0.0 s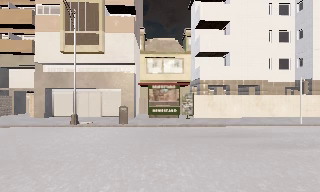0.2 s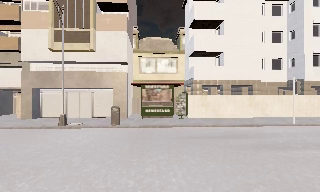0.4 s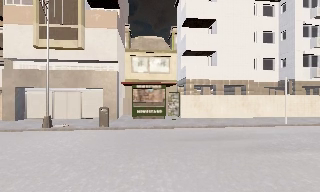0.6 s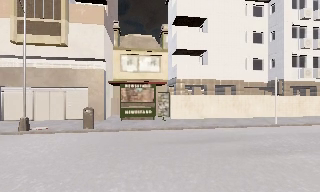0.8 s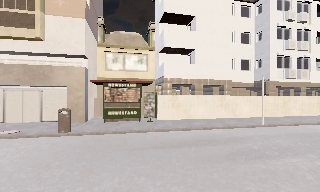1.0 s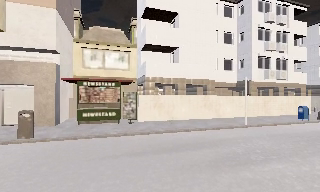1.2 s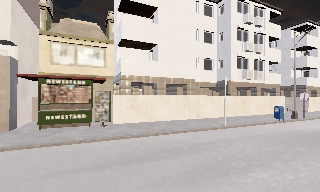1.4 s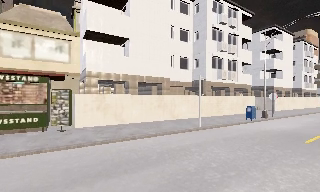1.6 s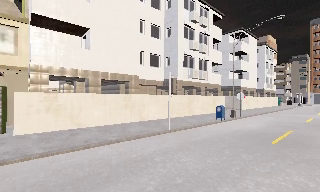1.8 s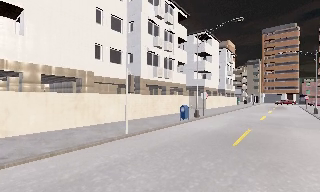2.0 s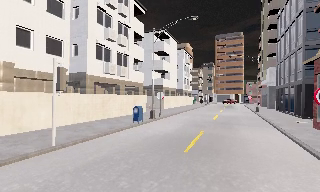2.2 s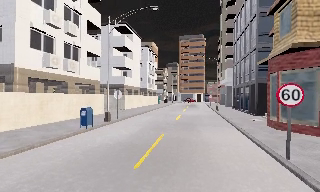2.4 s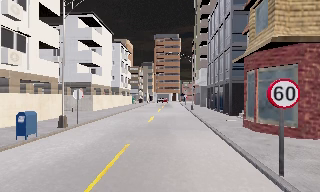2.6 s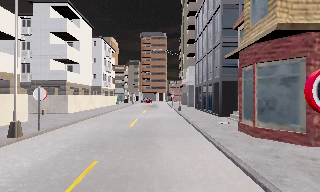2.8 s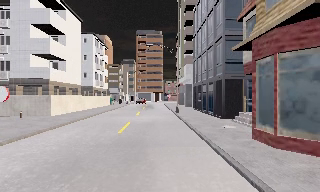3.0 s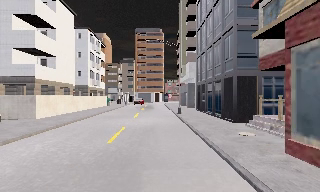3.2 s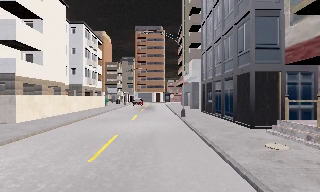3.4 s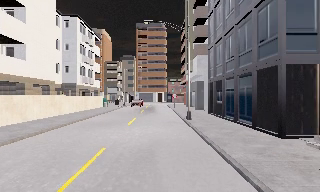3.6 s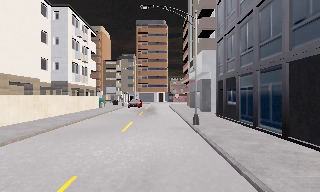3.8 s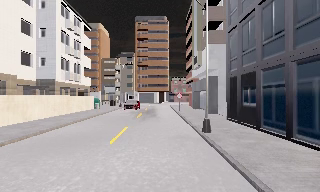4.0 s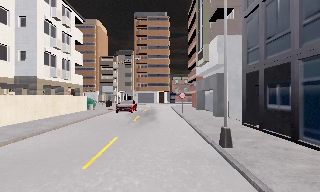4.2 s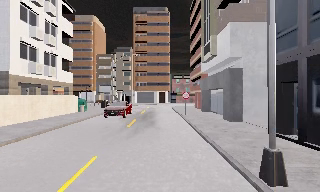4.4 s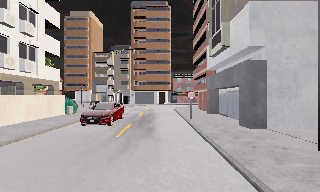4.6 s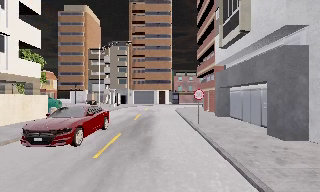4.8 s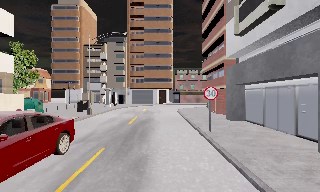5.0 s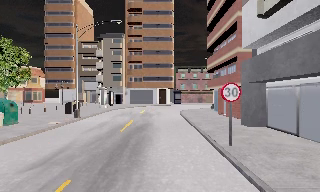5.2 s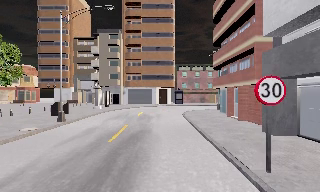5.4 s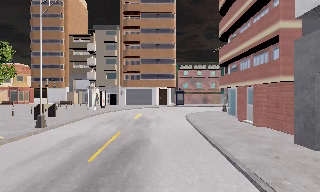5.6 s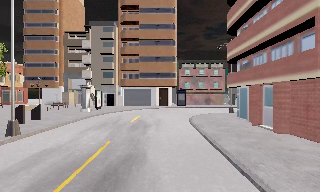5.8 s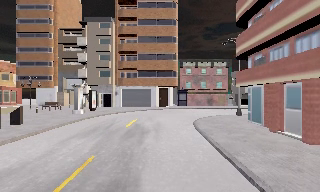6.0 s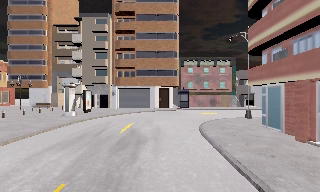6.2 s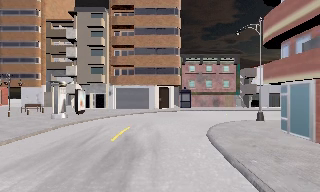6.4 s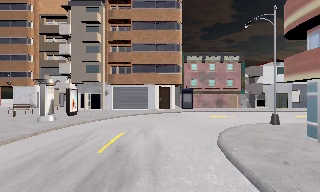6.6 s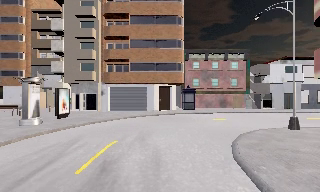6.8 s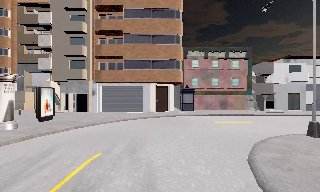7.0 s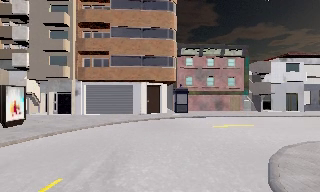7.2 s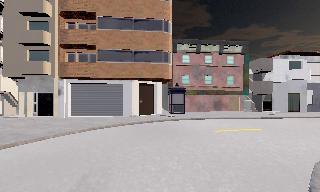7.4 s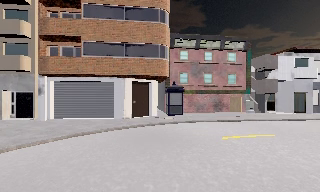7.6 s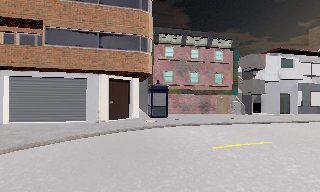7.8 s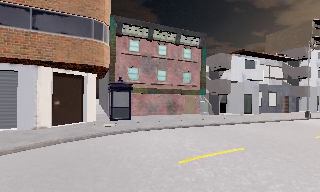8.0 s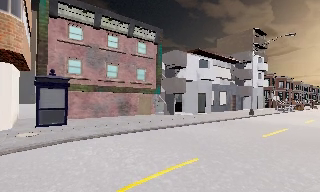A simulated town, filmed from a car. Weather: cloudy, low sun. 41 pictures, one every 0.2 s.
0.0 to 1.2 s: The camera pans to its right, which is clockwise from overhead, by about 20 degrees. It travels forward, about 3.5 m, so what stands in front looms larger. It gains speed.
1.2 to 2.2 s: The camera swings to its right by about 55 degrees, and the scene slides to the left. It travels forward and to its right, about 6 m.
2.2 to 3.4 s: The scene slides to the left, as the camera pans about 15 degrees to its right. It travels forward, about 11 m, so what stands in front looms larger.
3.4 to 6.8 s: The camera travels forward, about 35 m, so what stands in front looms larger.
6.8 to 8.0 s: The scene slides to the left, as the camera pans about 35 degrees to its right. It travels forward, about 9 m.
The film runs forward here.
